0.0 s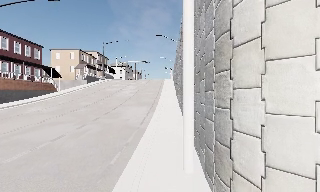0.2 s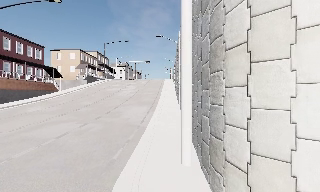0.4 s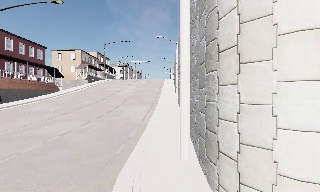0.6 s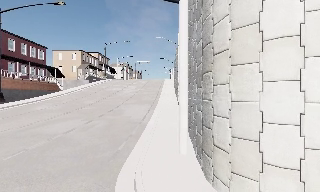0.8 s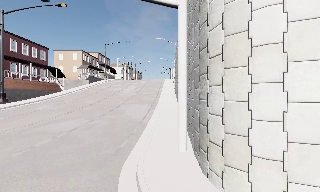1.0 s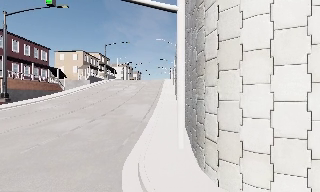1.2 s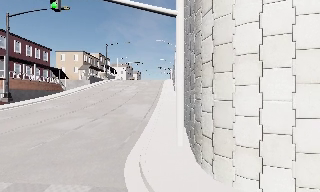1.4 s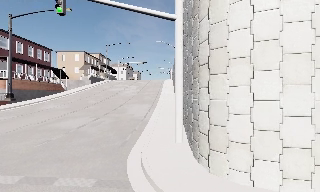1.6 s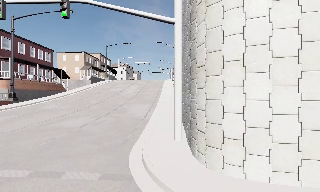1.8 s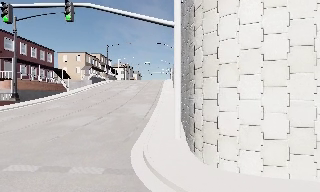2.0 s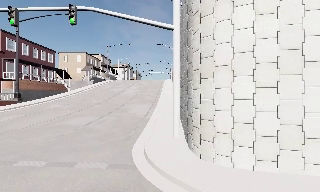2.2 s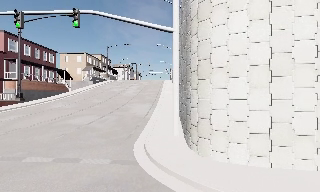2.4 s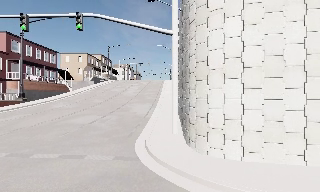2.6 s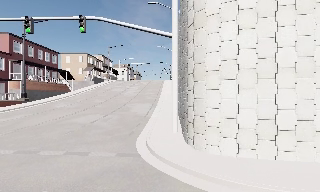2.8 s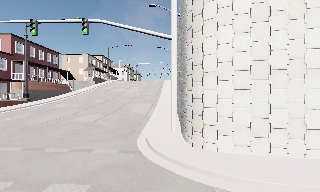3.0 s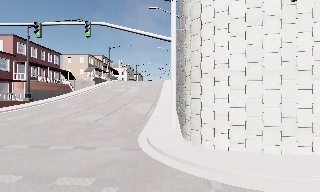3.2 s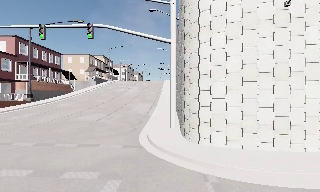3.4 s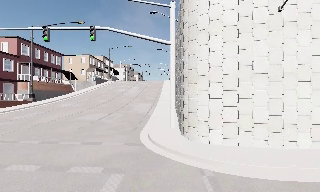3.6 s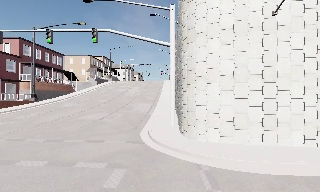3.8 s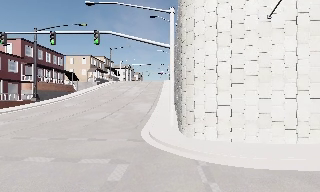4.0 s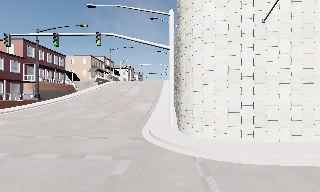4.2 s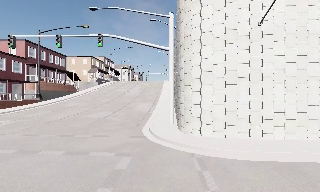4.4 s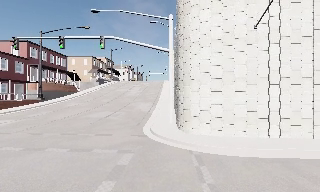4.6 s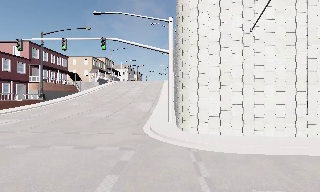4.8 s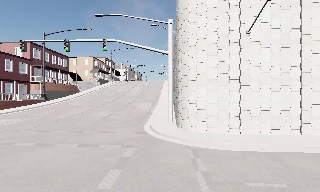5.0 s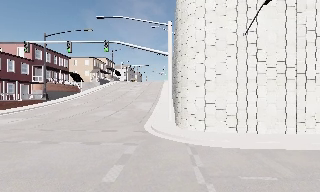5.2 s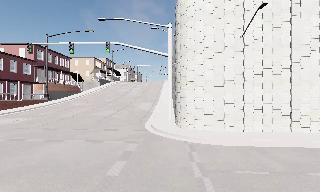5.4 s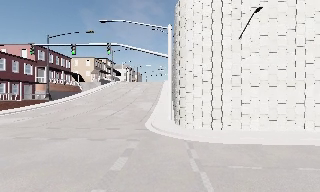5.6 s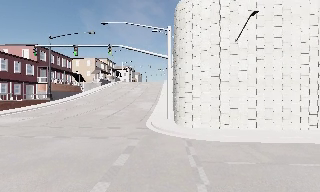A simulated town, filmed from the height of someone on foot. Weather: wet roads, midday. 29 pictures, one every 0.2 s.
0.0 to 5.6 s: The camera travels backward, about 9 m, so what stands in front gets smaller.
The film runs backward here.
